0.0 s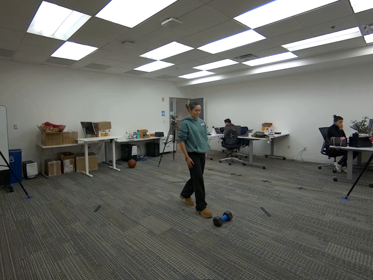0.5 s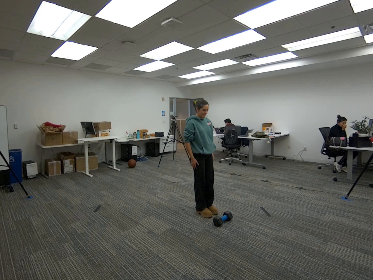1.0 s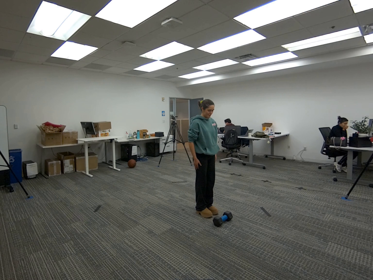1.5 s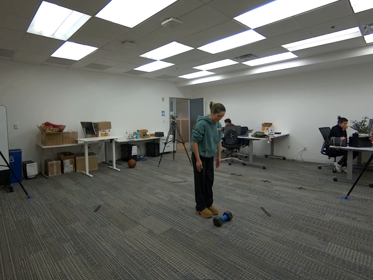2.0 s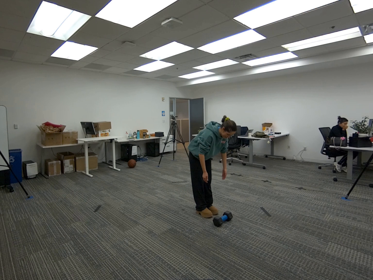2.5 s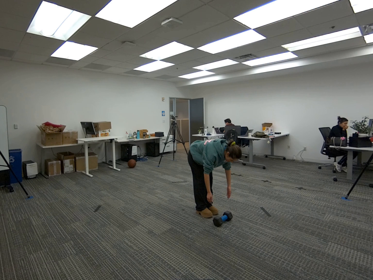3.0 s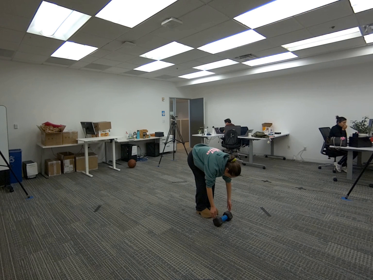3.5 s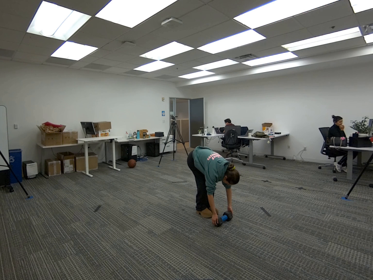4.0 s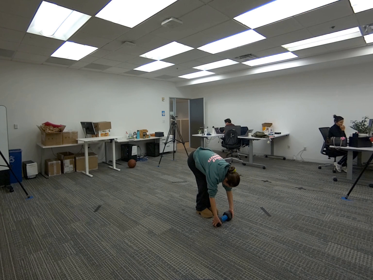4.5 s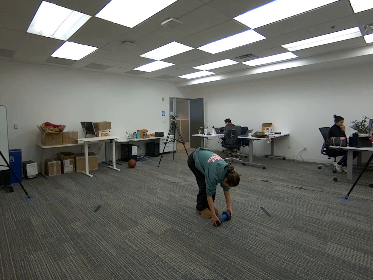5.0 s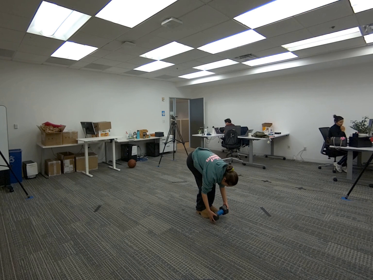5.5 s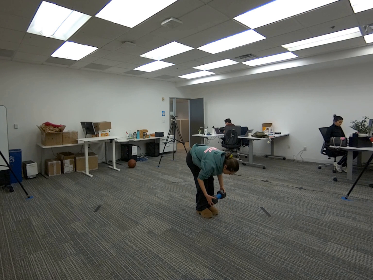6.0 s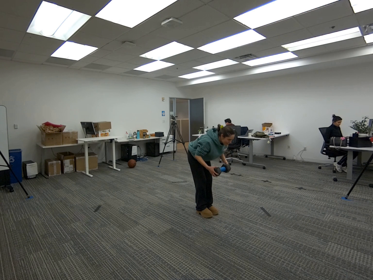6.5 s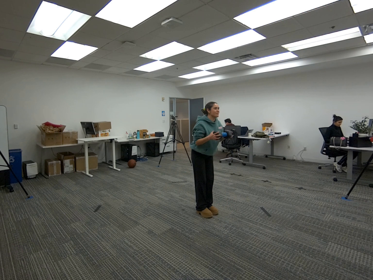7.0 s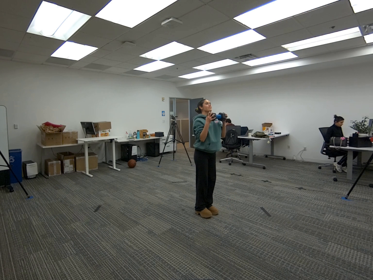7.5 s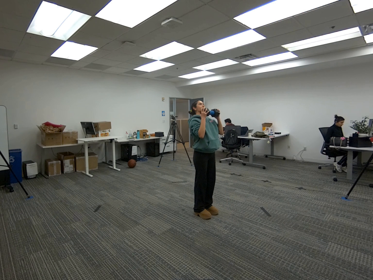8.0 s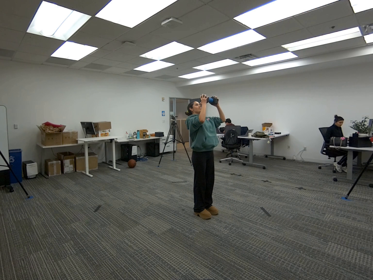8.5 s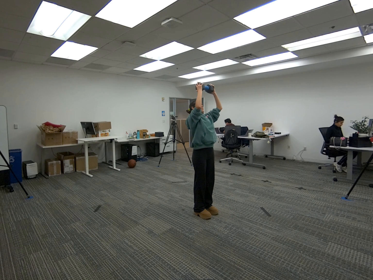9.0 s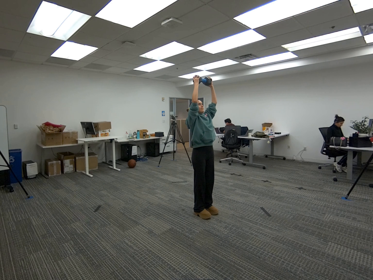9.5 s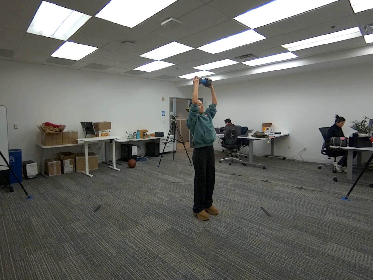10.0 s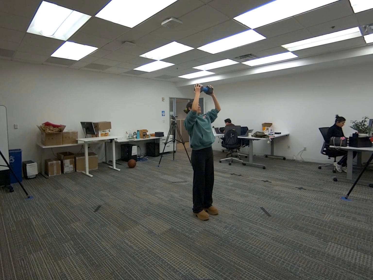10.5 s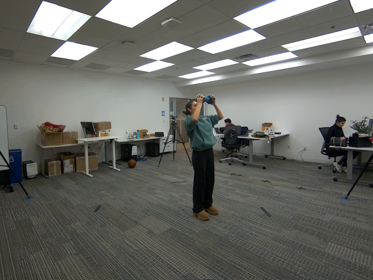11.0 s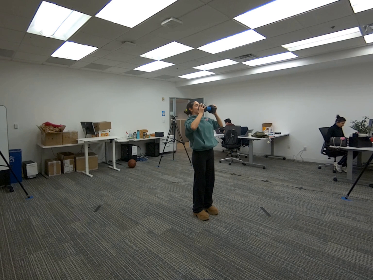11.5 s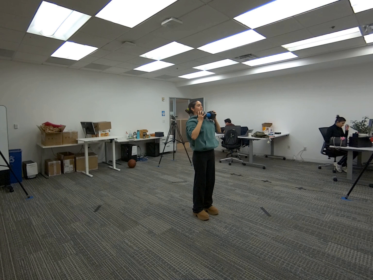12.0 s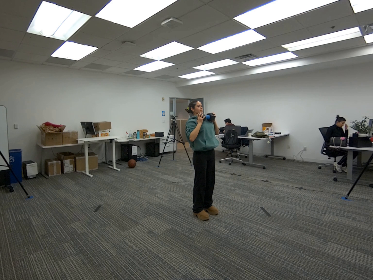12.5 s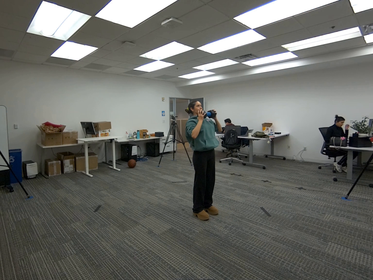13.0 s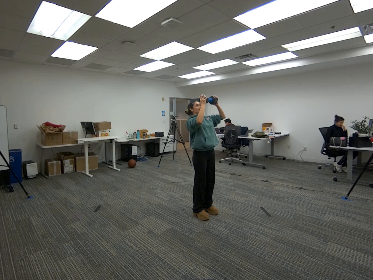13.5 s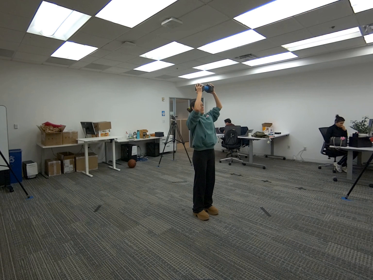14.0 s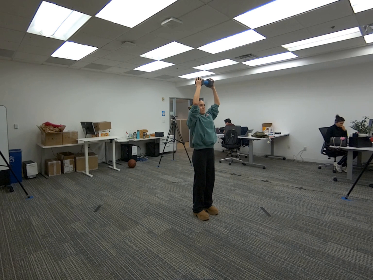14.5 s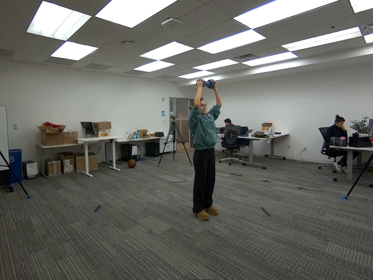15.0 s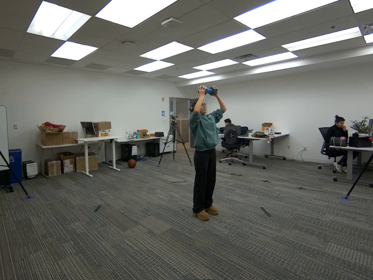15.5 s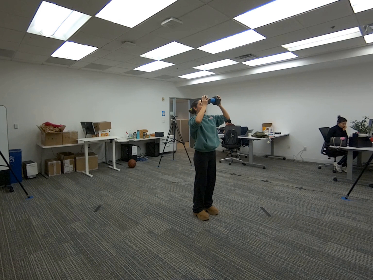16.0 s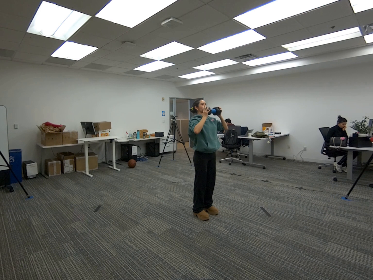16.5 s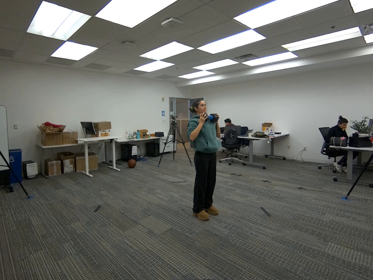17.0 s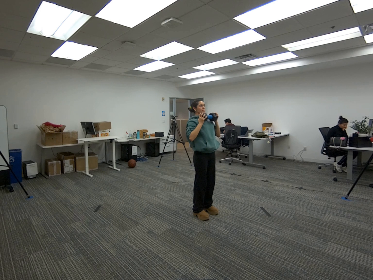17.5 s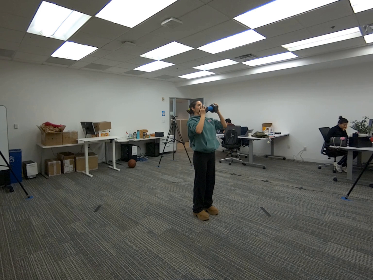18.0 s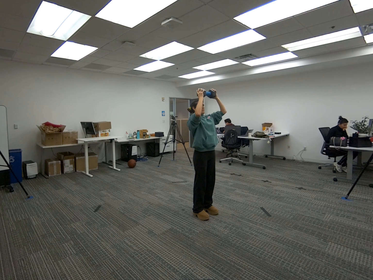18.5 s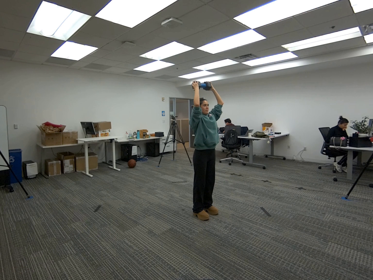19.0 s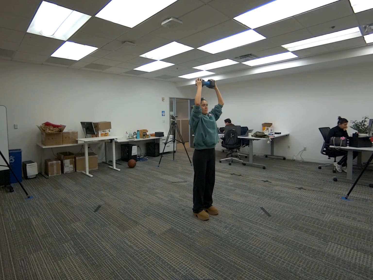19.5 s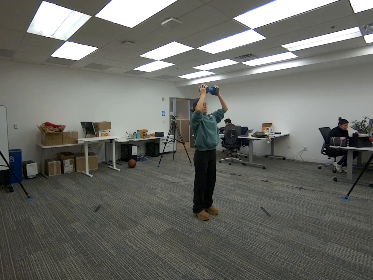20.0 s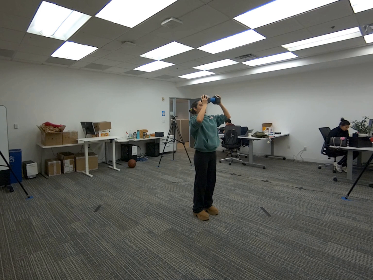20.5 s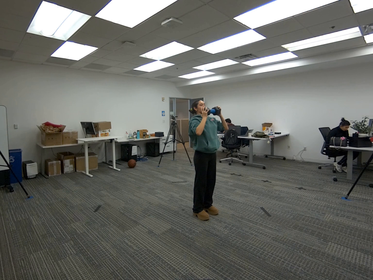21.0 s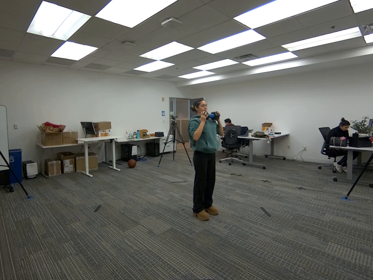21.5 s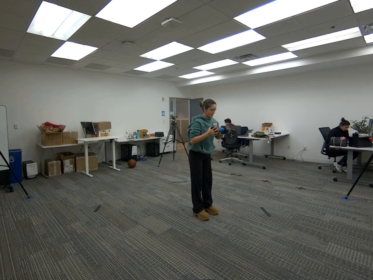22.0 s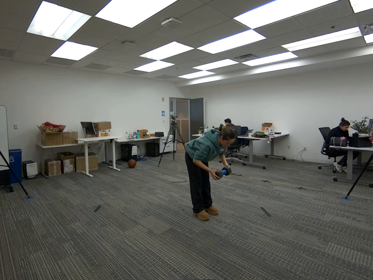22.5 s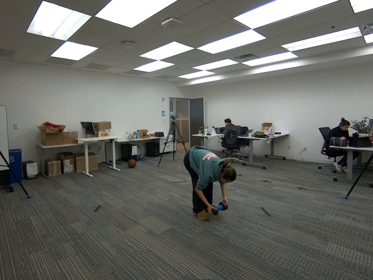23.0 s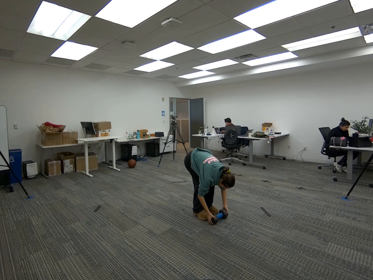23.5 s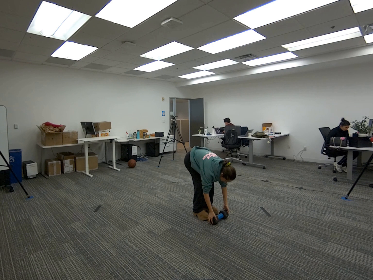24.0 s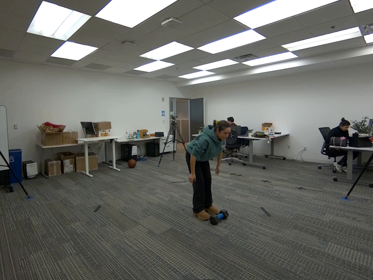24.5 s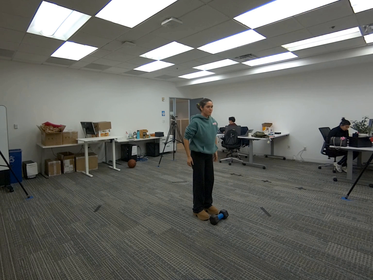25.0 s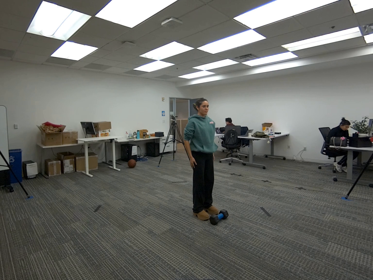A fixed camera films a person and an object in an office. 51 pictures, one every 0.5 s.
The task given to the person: Walk to the dumbbell and grasp it with both hands. Lift the dumbbell to shoulder height, then press it overhead until your arms are extended. Lower the dumbbell back to shoulder height and repeat the movement continuously. When finished, carefully lower the dumbbell and place it back on the ground.
